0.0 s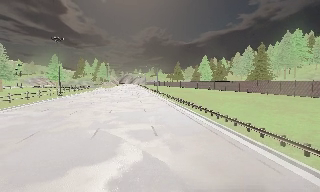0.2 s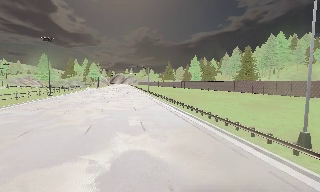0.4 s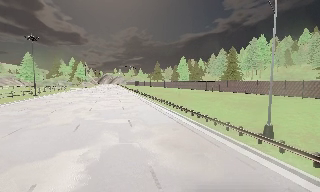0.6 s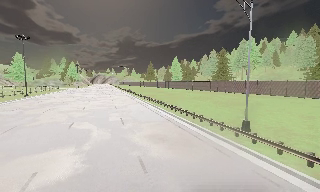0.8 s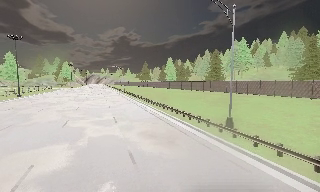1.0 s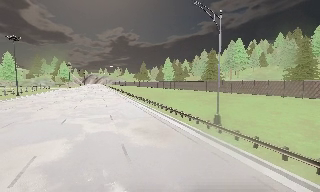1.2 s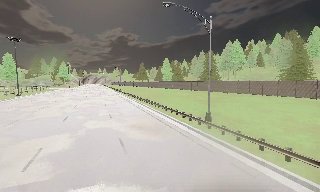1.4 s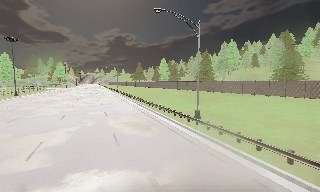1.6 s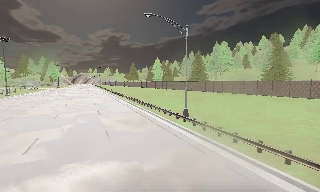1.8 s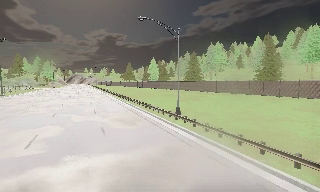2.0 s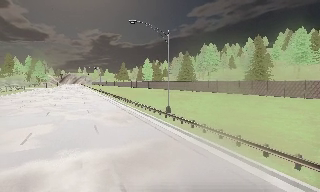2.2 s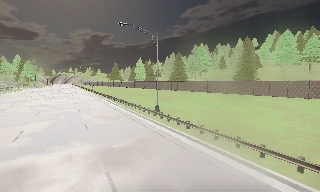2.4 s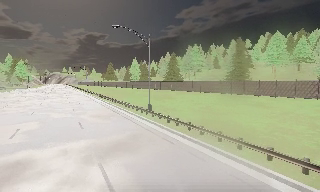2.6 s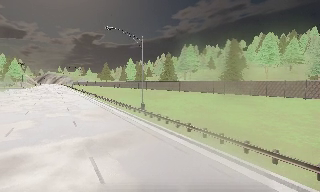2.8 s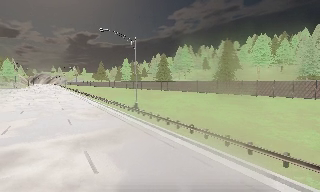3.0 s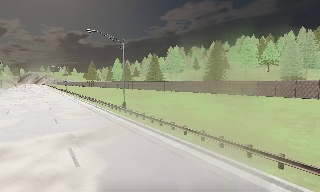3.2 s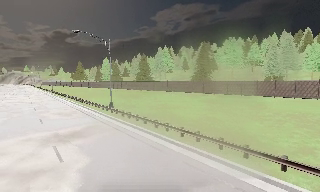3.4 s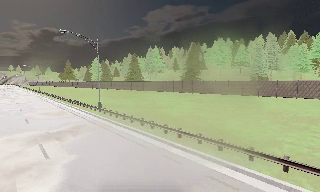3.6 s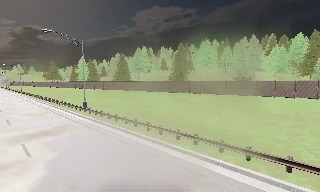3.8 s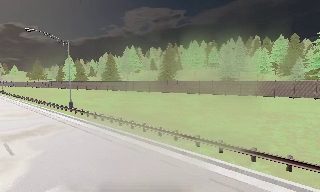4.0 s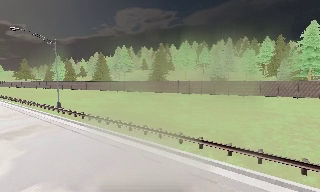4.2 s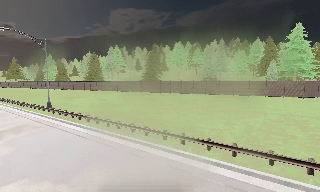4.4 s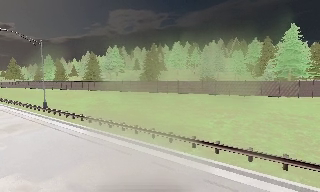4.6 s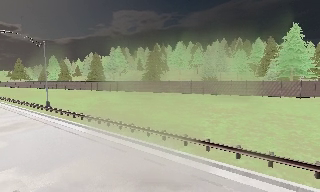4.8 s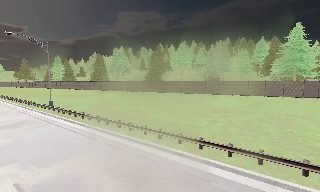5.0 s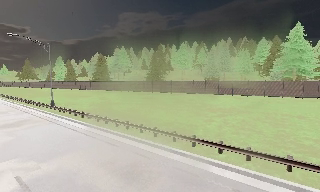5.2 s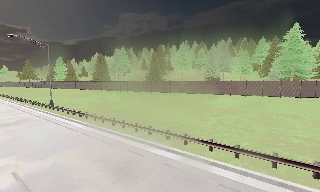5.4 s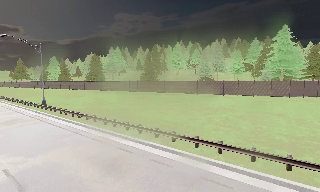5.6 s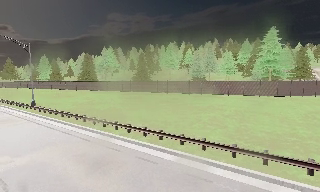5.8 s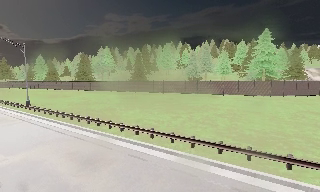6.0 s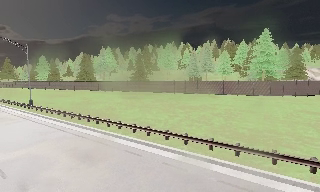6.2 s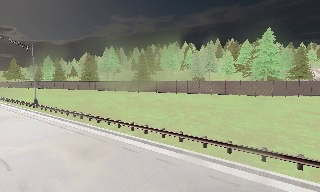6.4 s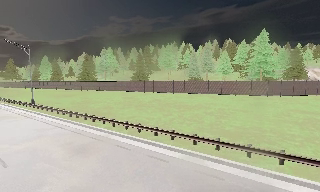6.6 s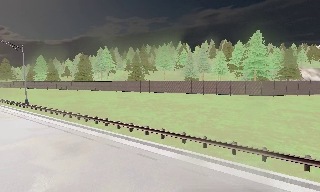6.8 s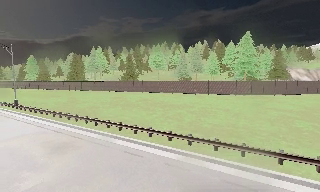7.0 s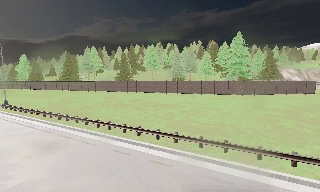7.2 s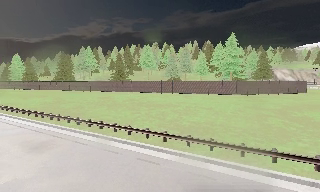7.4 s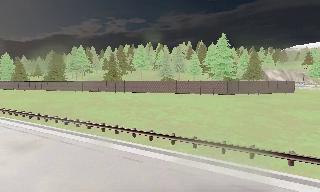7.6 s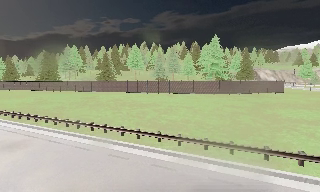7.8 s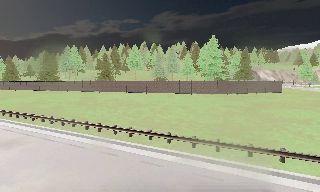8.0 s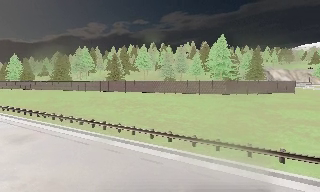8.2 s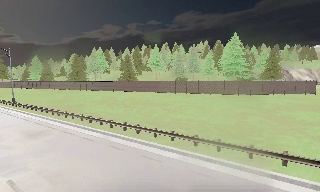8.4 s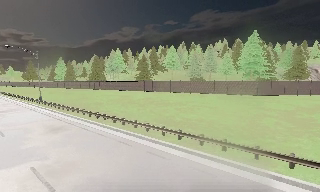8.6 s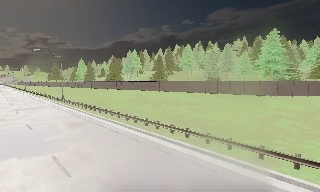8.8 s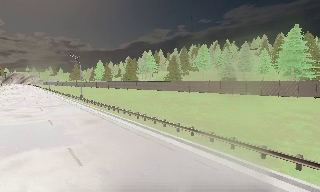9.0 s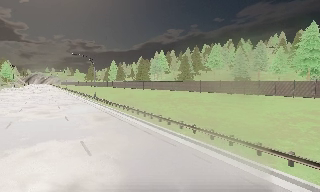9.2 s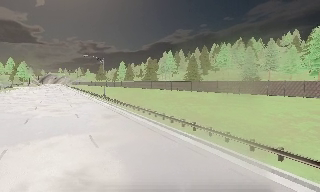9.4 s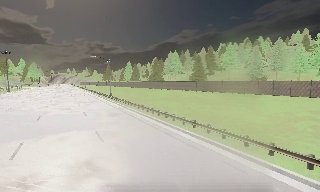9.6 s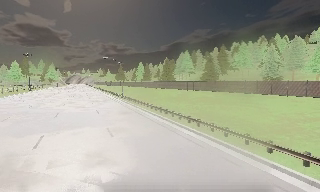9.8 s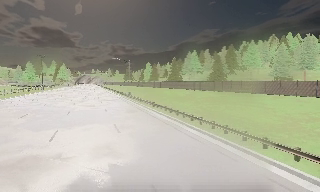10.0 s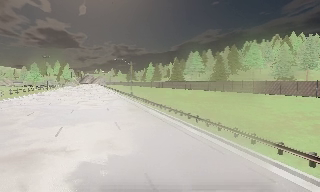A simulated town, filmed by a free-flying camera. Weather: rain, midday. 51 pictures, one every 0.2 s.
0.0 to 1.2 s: The camera swings to its right by about 10 degrees, and the scene slides to the left. It travels backward, about 5 m, so what stands in front gets smaller.
1.2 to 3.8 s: The camera pans to its right, which is clockwise from overhead, by about 30 degrees. It travels backward and to its right, about 9 m, so what stands in front gets smaller.
3.8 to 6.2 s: The camera travels to its right and backward, about 6 m, so close, fixed things drift to the left.
6.2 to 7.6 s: The scene slides to the left, as the camera pans about 10 degrees to its right. It travels to its right and backward, about 3 m, so close, fixed things drift to the left.
7.6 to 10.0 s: The camera pans to its left, which is counterclockwise from overhead, by about 45 degrees. It travels backward and to its right, about 7 m.
The film runs backward here.
